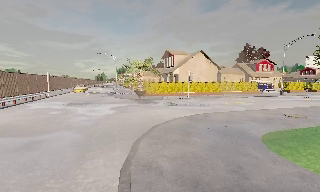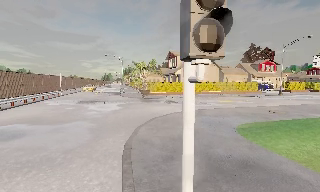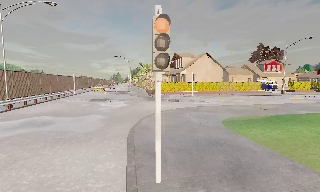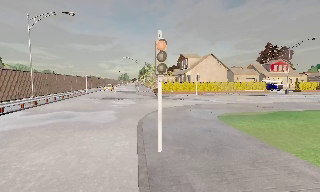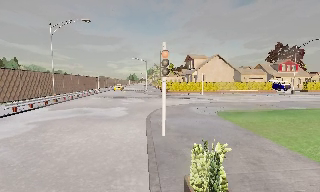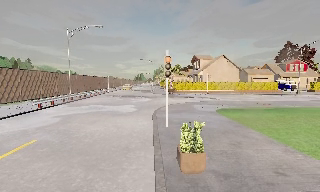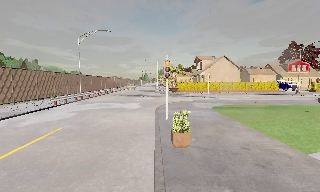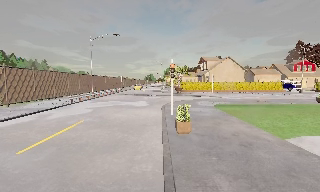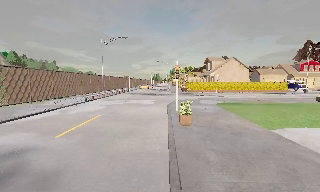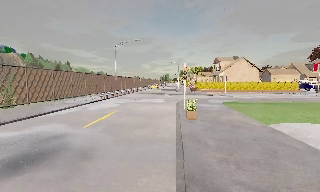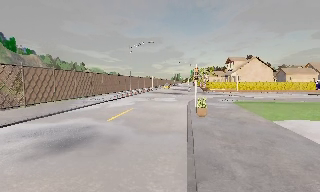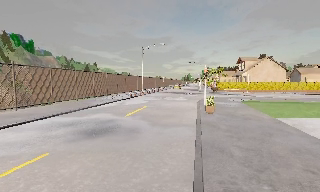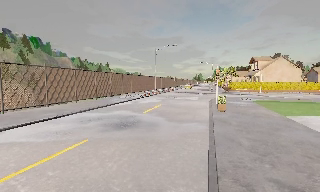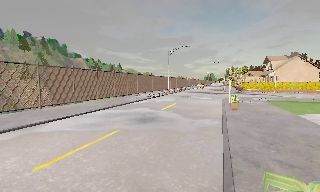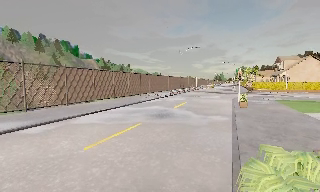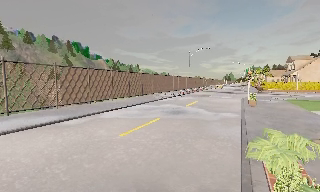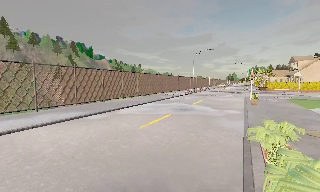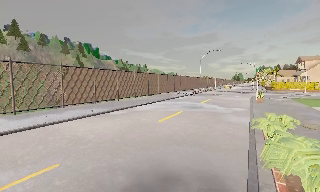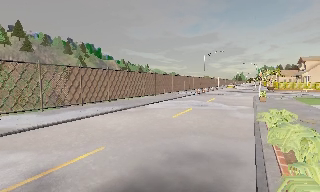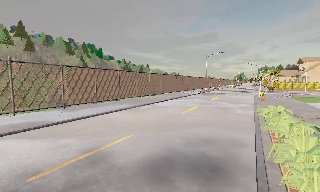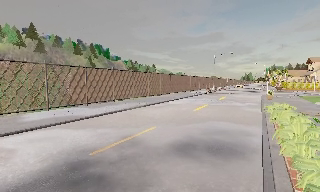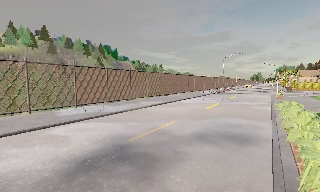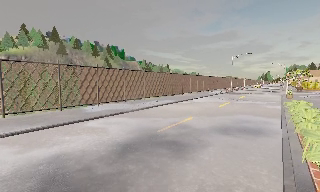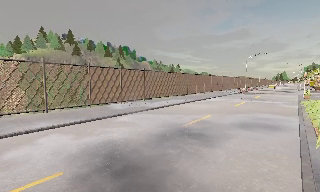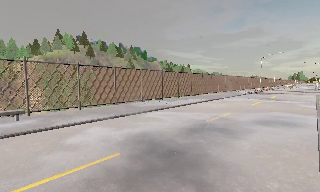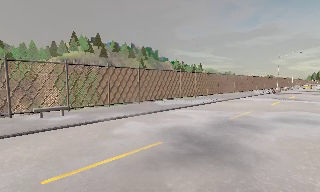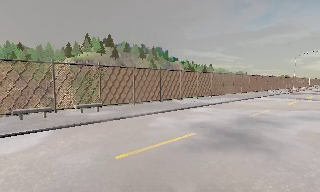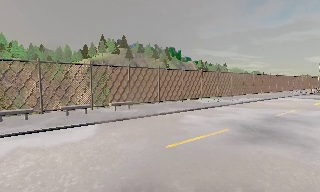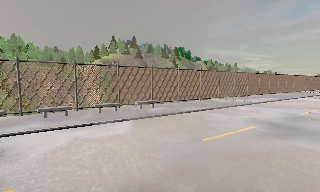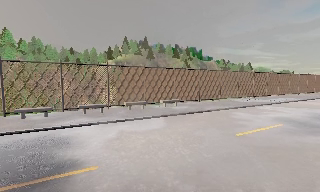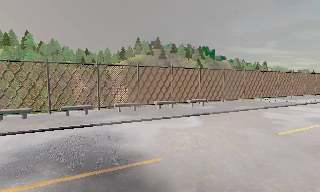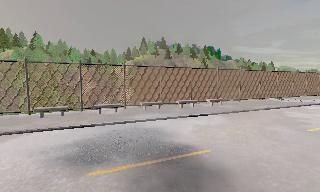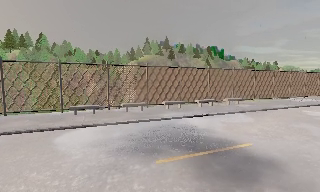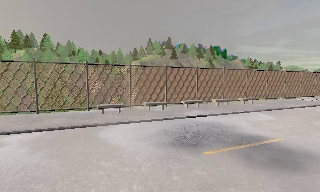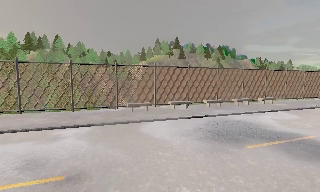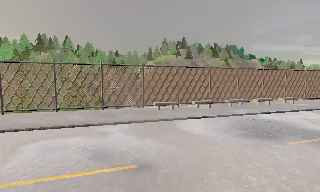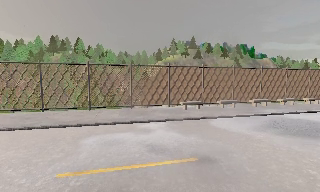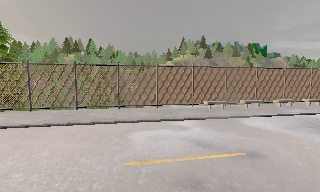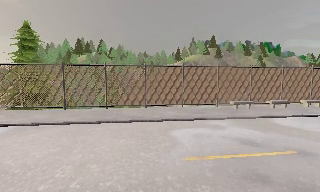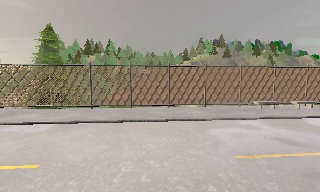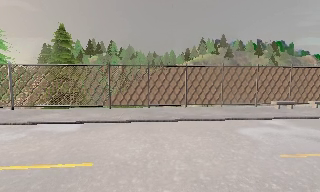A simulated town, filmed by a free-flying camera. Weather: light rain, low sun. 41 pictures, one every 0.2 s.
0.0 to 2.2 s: The camera swings to its left by about 30 degrees, and the scene slides to the right. It travels backward, about 14 m, so what stands in front gets smaller.
2.2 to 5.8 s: The camera pans to its left, which is counterclockwise from overhead, by about 50 degrees. It travels backward and to its left, about 20 m.
5.8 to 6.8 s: The camera travels to its left, about 7 m, so close, fixed things drift to the right.
6.8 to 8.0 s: The camera pans to its left, which is counterclockwise from overhead, by about 15 degrees. It travels to its left, about 8 m, so close, fixed things drift to the right.
The film runs backward here.
